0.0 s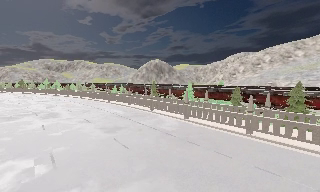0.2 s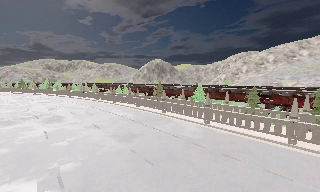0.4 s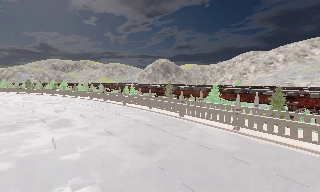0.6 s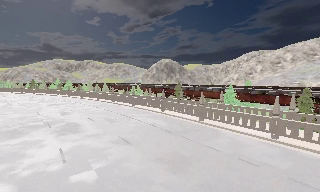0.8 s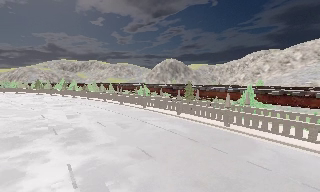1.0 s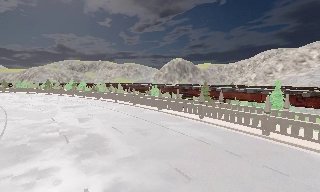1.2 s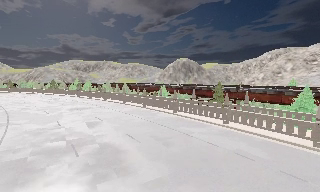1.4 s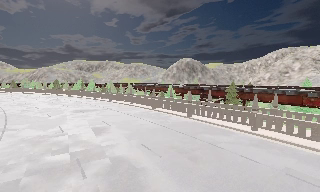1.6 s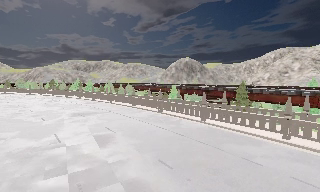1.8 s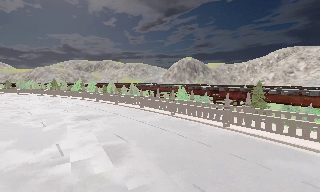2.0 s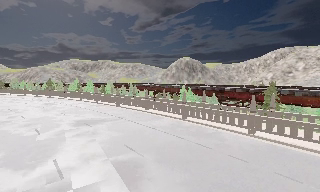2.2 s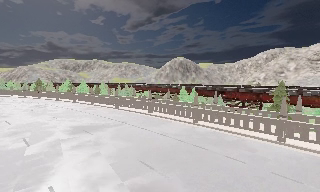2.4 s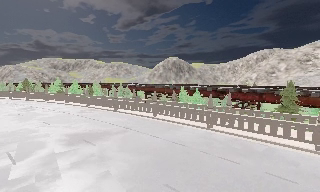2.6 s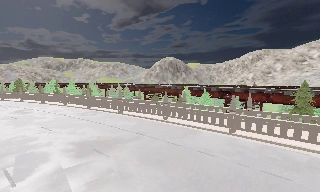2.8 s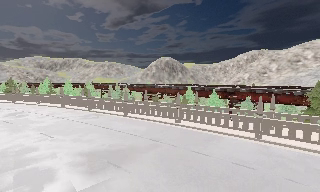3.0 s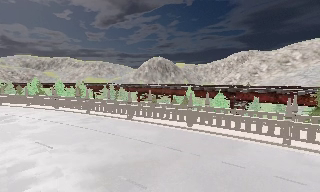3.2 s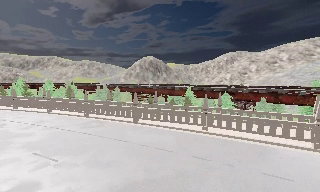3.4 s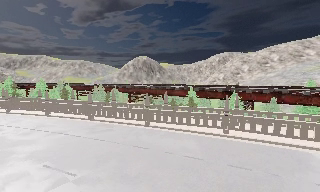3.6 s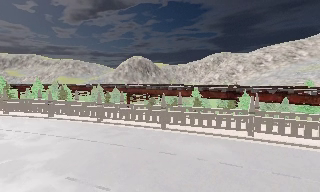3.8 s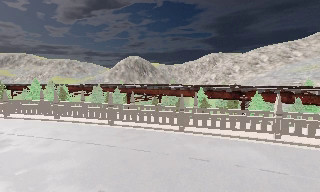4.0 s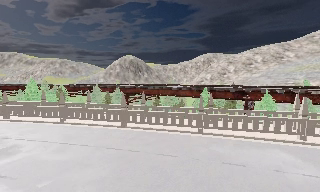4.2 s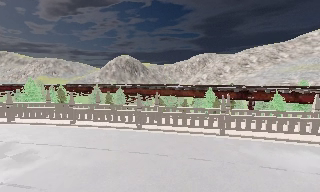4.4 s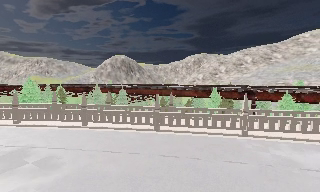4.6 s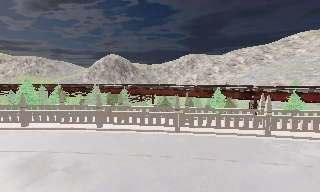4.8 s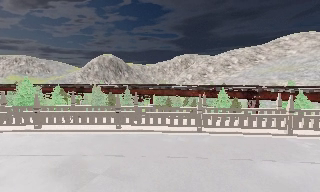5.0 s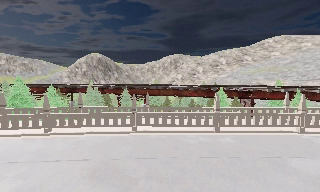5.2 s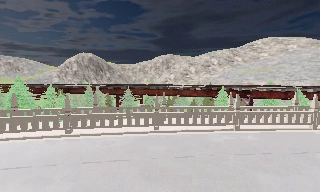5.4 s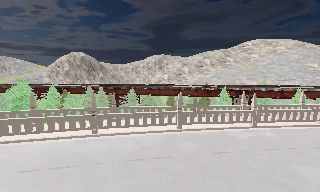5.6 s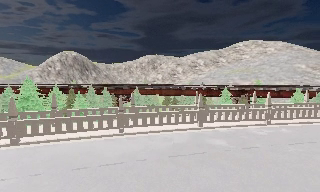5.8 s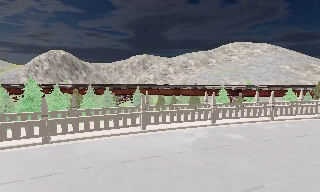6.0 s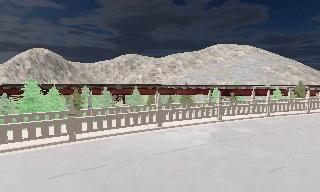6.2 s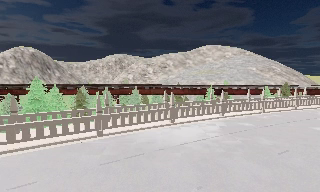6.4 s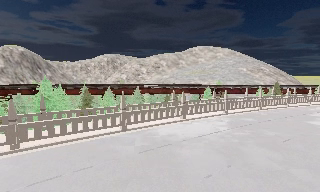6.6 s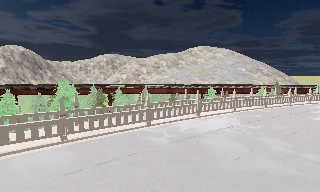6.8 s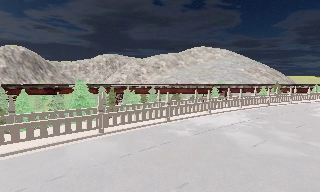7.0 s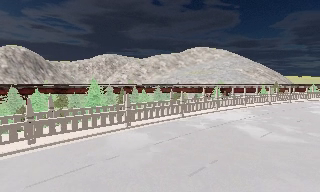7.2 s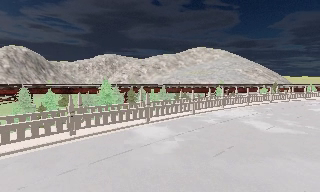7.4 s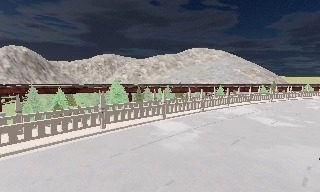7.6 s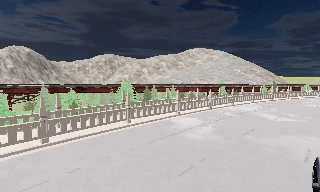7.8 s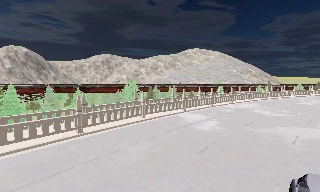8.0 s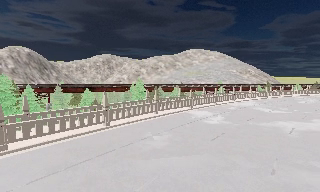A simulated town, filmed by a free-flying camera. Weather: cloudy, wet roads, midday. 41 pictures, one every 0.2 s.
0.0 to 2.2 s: The camera travels forward and to its left, about 25 m, so what stands in front looms larger.
2.2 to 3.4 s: The camera pans to its right, which is clockwise from overhead, by about 15 degrees. It travels to its left and forward, about 13 m, so close, fixed things drift to the right.
3.4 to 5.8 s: The camera pans to its right, which is clockwise from overhead, by about 35 degrees. It travels to its left, about 25 m, so close, fixed things drift to the right.
5.8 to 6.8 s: The camera pans to its right, which is clockwise from overhead, by about 15 degrees. It travels to its left and backward, about 12 m, so close, fixed things drift to the right.
6.8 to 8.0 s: The camera travels backward and to its left, about 14 m, so what stands in front gets smaller.
The film runs forward here.
